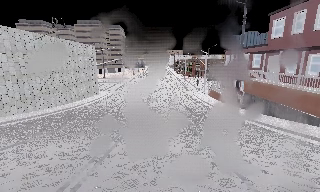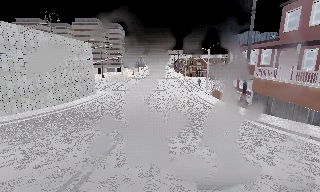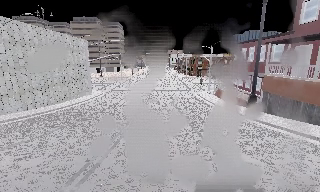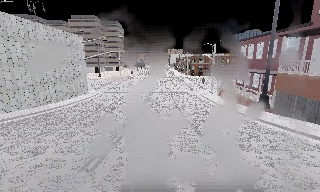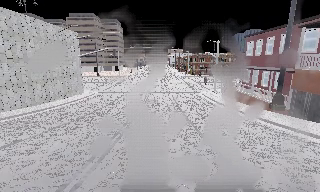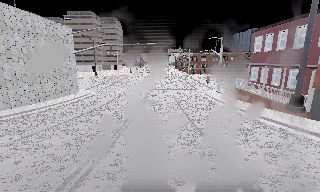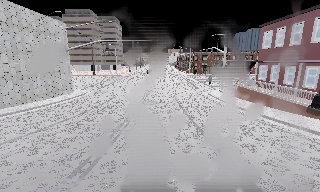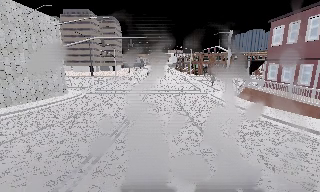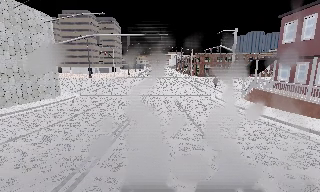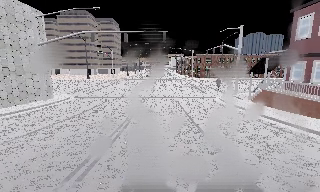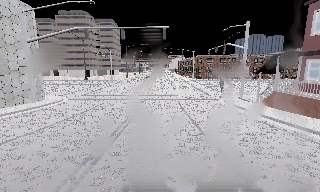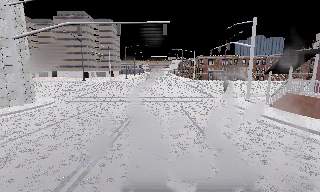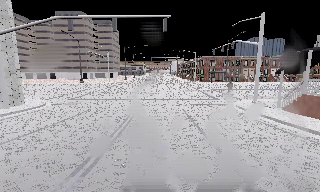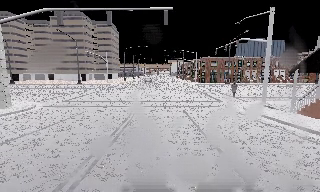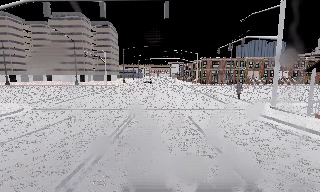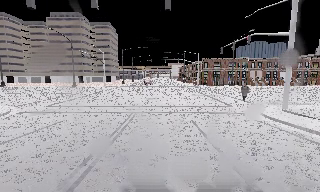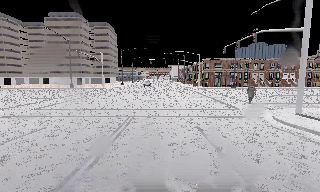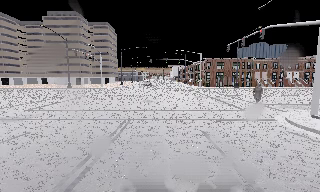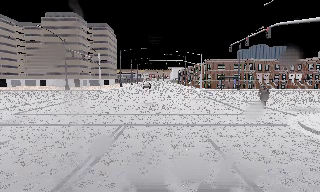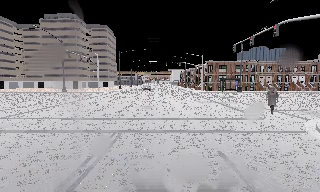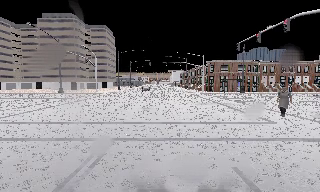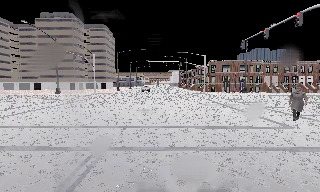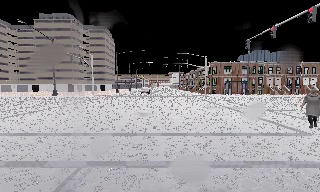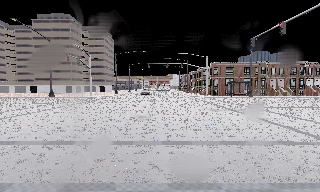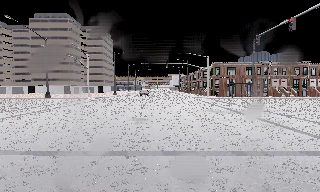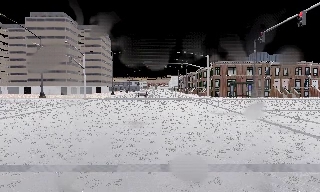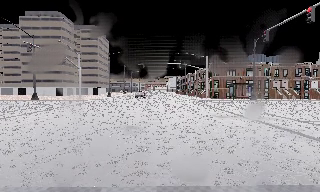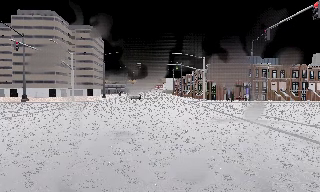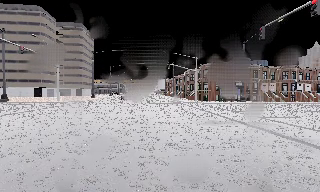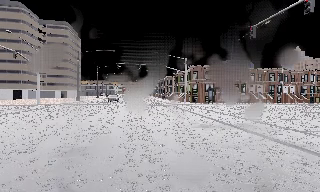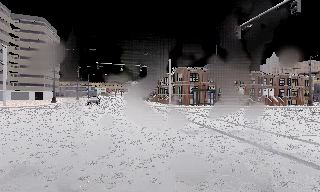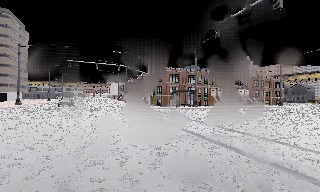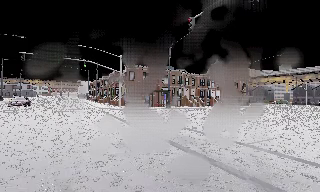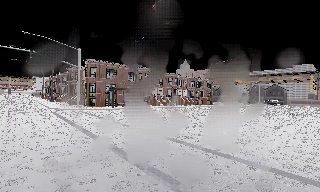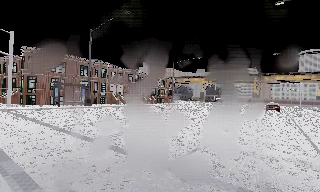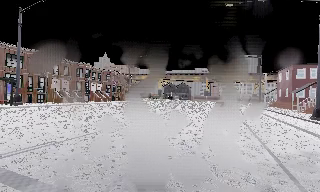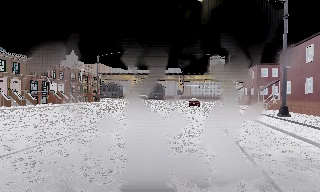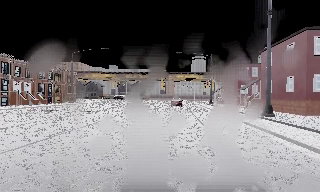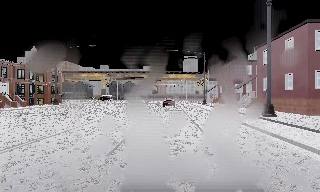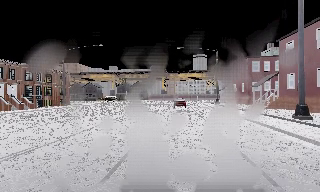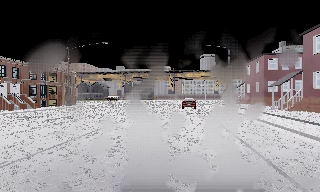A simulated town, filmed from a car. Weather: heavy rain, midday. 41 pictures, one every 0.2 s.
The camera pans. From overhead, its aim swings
clockwise.
The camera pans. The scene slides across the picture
to the left.
0.0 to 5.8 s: The camera travels forward, about 35 m, so what stands in front looms larger. It loses speed. Its aim tips upward by about 10 degrees.
5.8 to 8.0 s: The scene slides to the left, as the camera pans about 70 degrees to its right. It travels forward, about 15 m.
The film runs forward here.
